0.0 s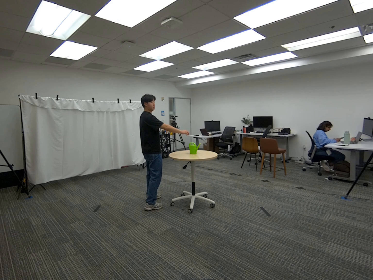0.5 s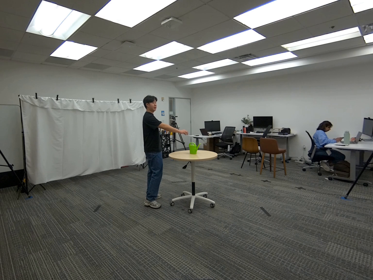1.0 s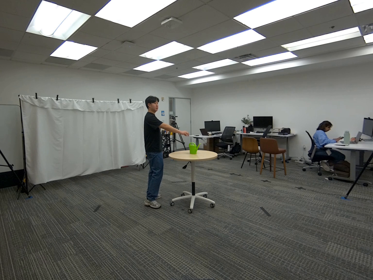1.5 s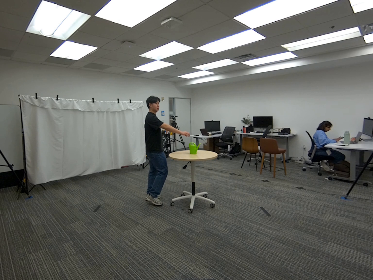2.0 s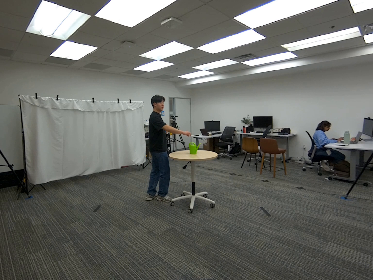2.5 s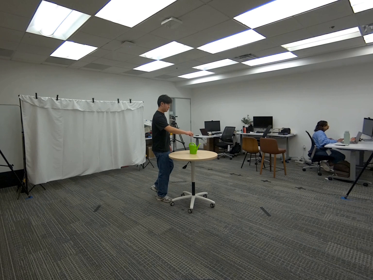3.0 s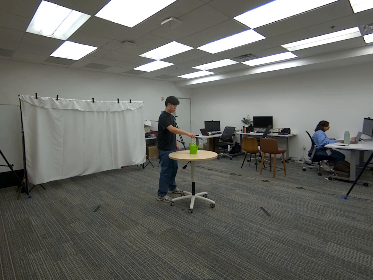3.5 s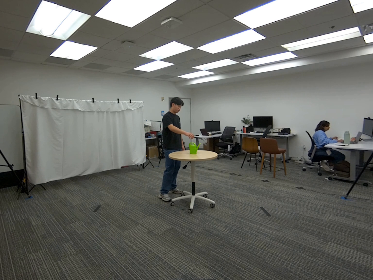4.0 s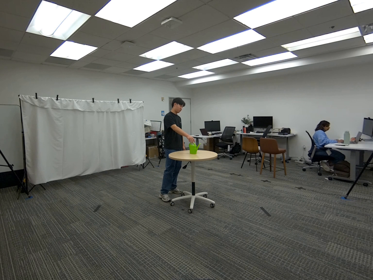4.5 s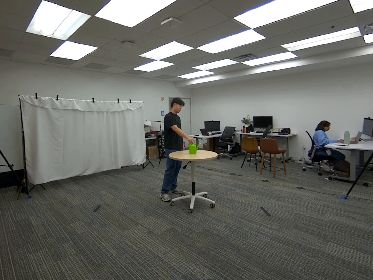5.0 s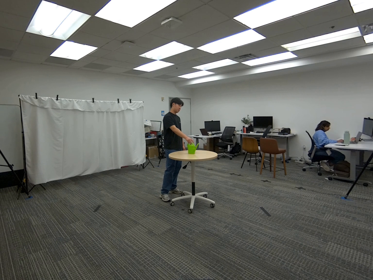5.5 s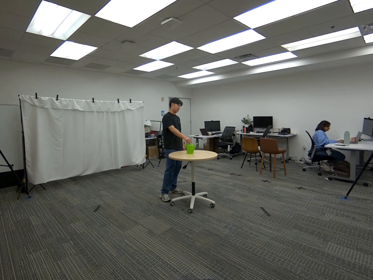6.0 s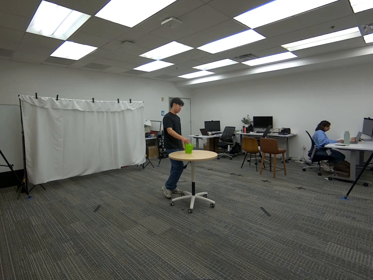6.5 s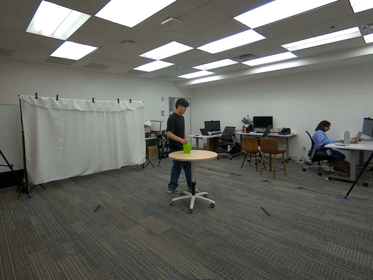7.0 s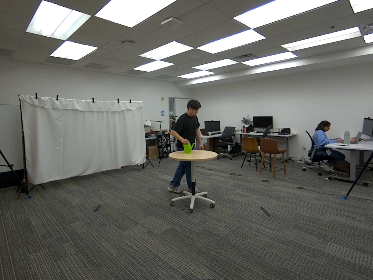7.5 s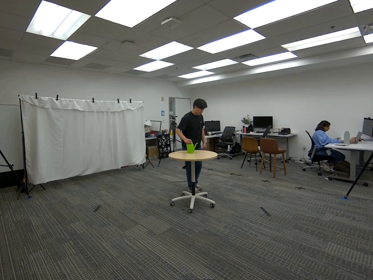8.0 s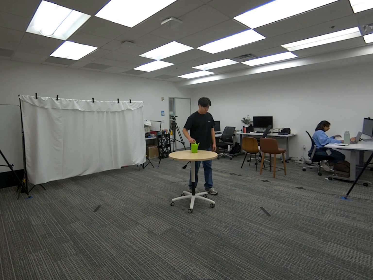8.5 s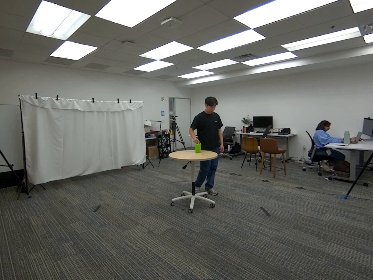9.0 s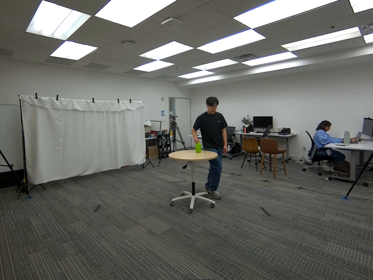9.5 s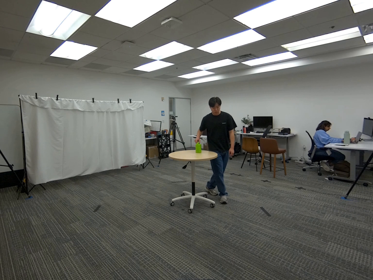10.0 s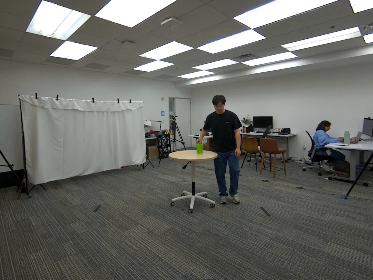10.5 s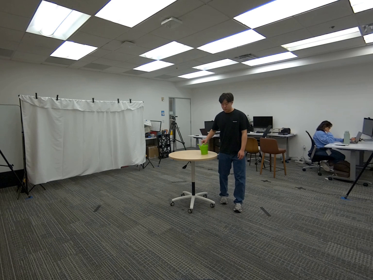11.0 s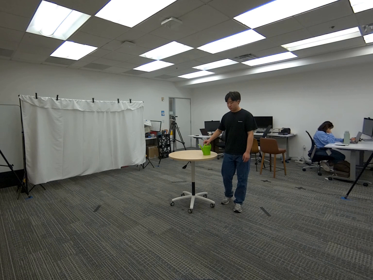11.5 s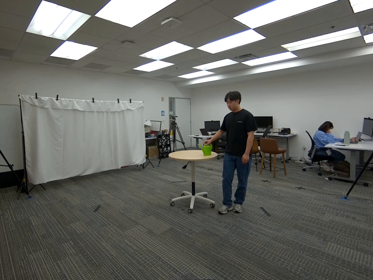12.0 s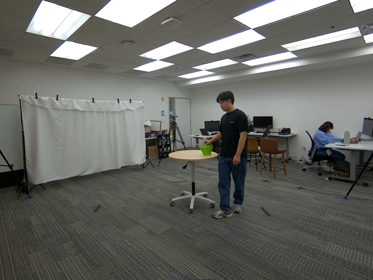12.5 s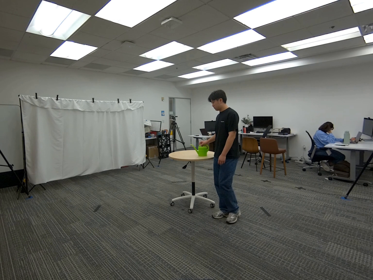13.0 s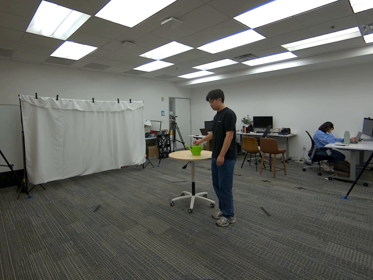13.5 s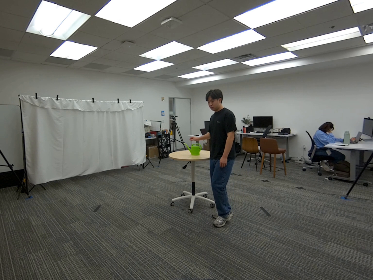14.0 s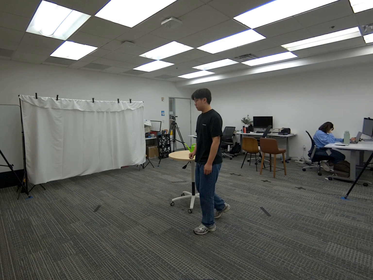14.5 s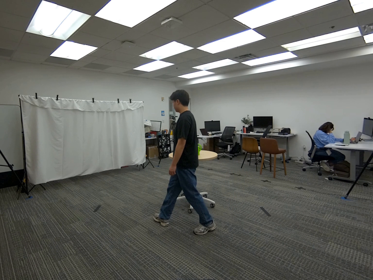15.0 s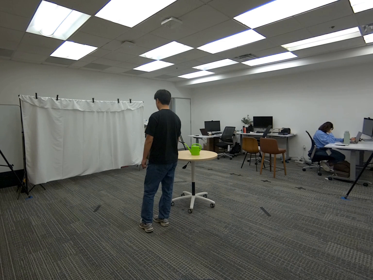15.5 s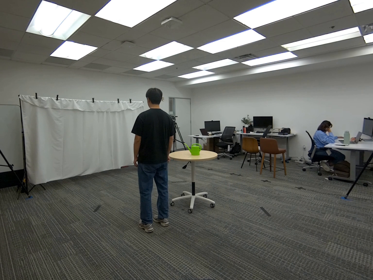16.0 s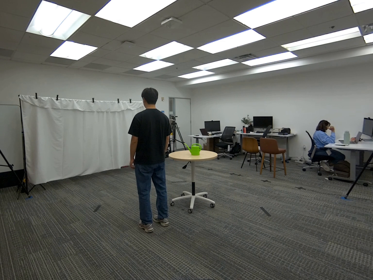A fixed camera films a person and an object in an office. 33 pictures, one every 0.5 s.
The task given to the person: Walk over to the watering can on the round table and pull the watering can towards you as you walk around the round table.
